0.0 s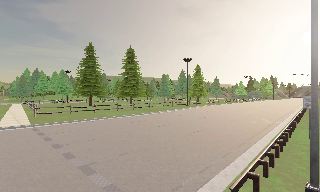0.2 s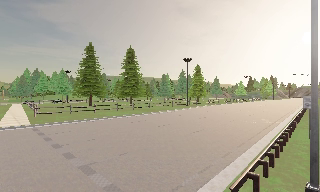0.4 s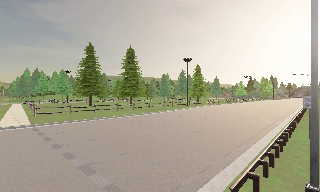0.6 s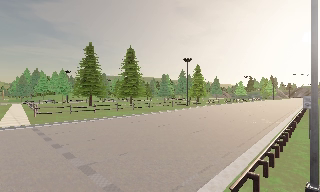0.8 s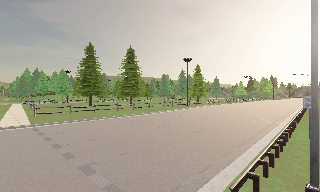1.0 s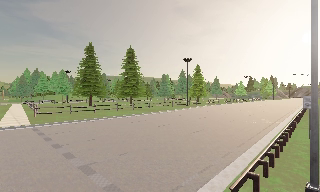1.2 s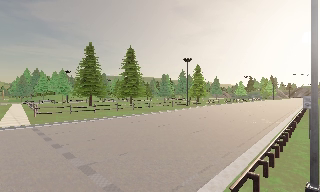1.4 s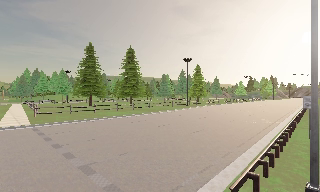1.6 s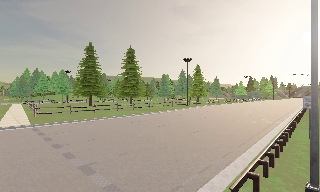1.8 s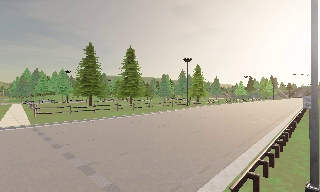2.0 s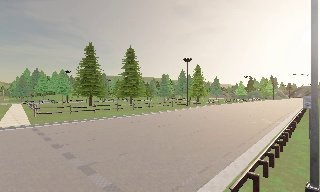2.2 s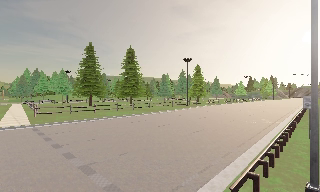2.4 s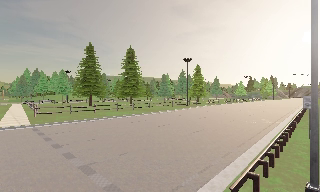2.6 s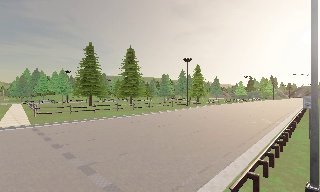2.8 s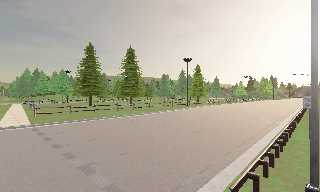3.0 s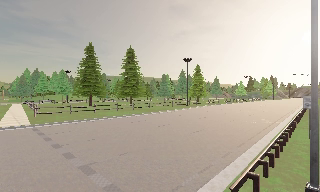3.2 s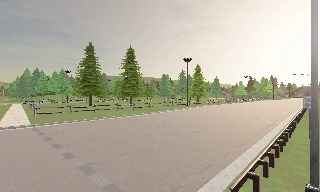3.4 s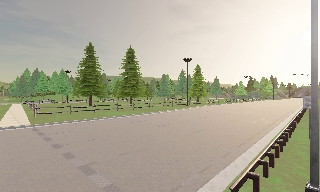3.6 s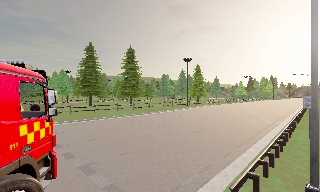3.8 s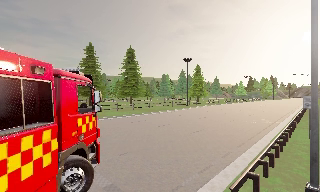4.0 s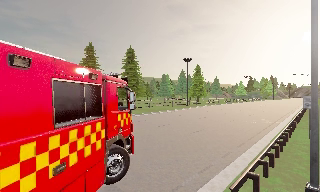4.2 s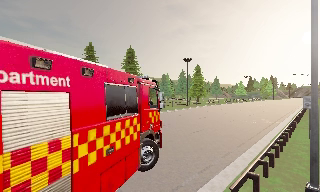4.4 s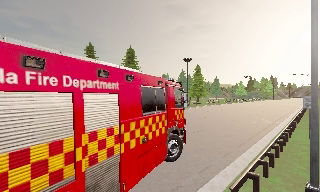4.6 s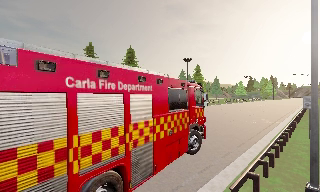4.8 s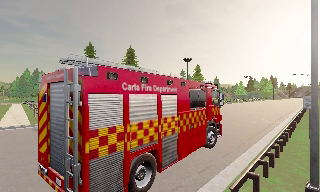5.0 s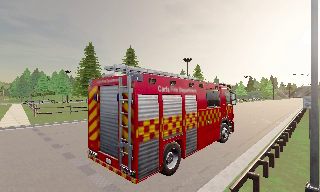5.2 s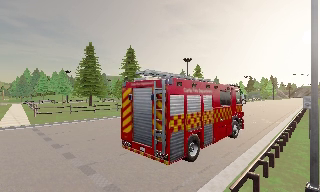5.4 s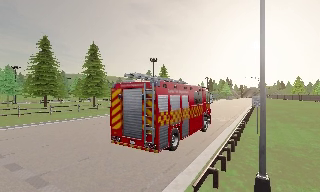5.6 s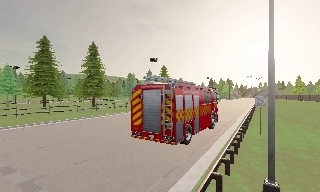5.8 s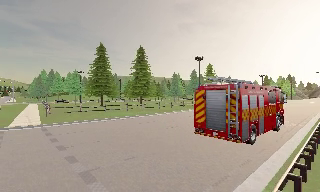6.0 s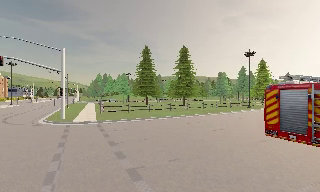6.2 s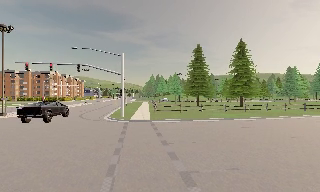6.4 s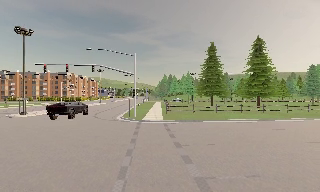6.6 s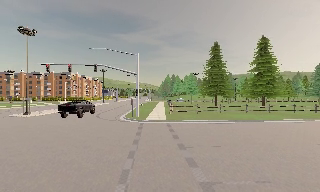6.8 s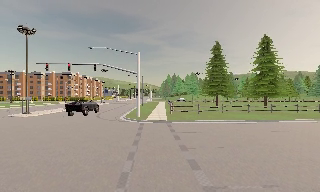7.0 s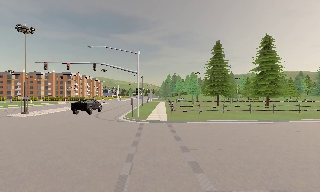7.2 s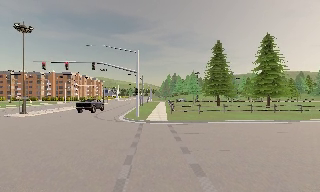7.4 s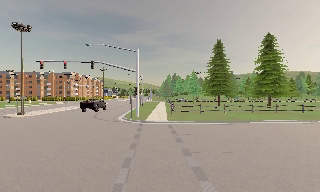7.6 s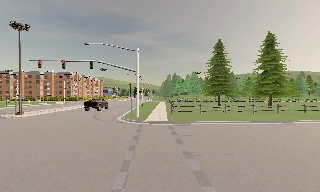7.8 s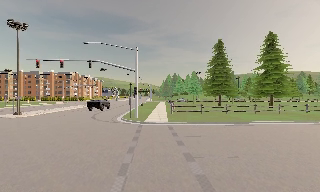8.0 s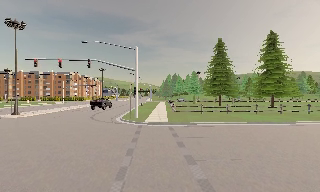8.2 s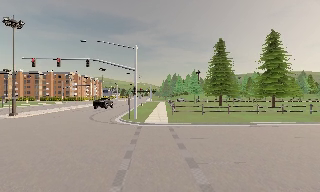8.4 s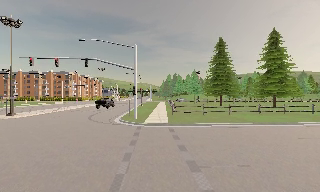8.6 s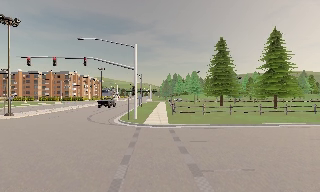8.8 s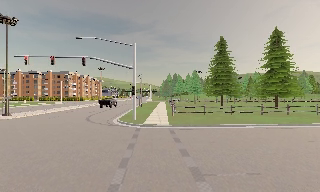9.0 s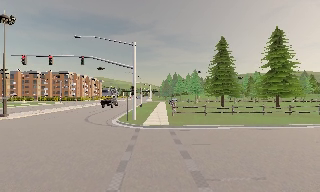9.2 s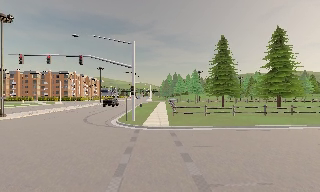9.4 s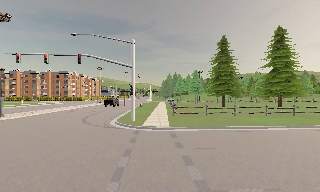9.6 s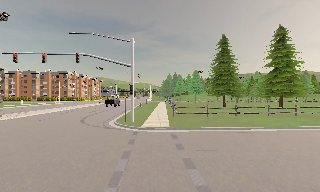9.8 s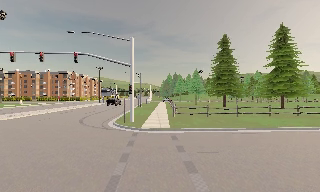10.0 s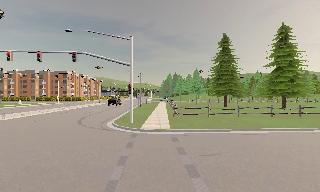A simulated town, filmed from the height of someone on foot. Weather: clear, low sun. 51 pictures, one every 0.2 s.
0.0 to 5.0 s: The camera keeps its place and its aim.
5.0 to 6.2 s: The camera pans to its left, which is counterclockwise from overhead, by about 35 degrees. It travels forward, about 1.5 m. It gains speed.
6.2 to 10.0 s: The camera travels forward, about 6 m, so what stands in front looms larger.
The film runs forward here.
